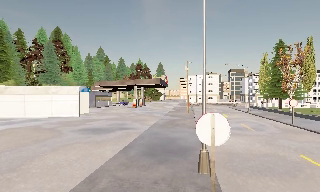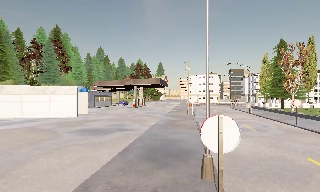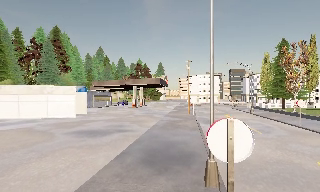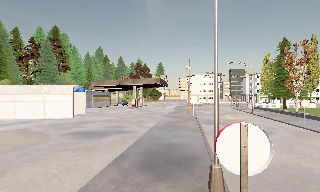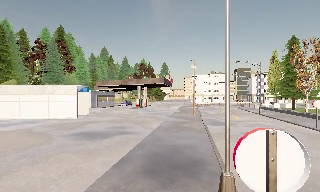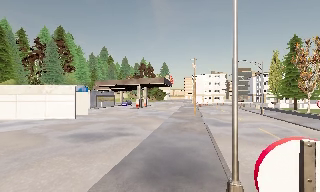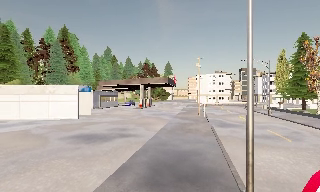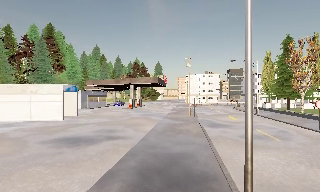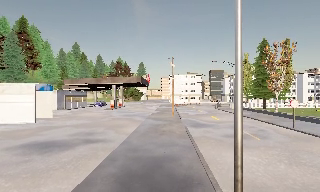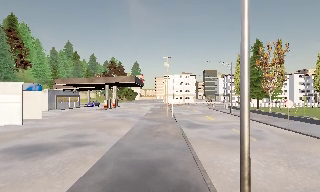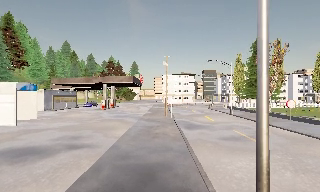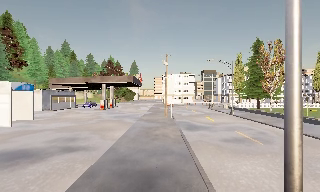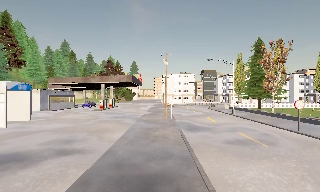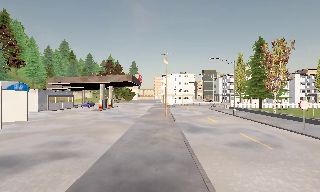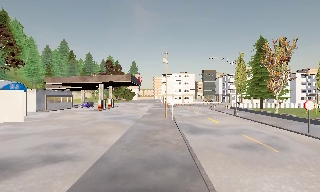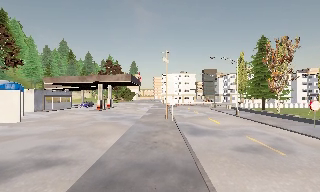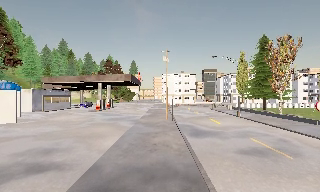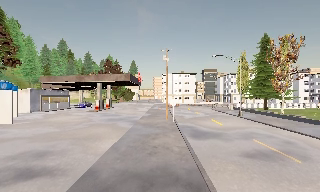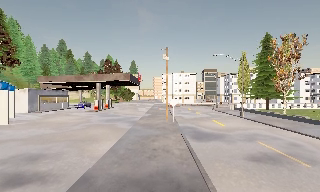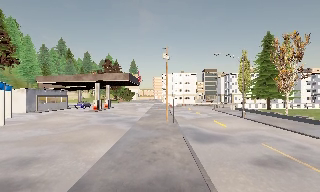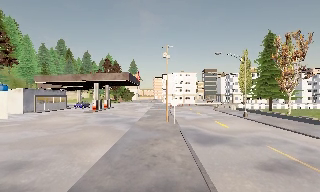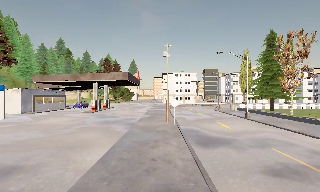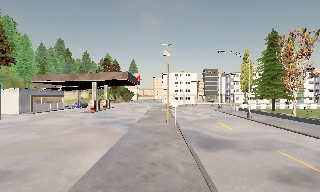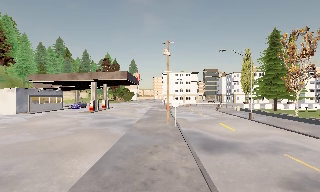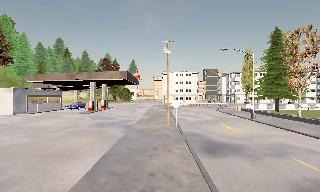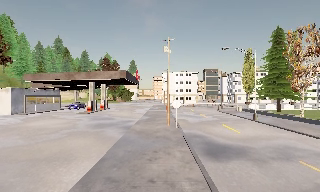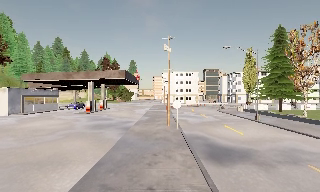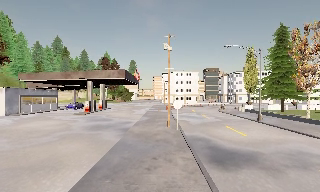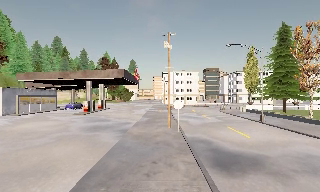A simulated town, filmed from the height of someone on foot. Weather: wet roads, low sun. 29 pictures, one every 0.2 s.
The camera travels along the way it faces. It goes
forward.
0.0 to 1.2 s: The camera travels forward, about 2.5 m, so what stands in front looms larger.
1.2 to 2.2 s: The scene slides to the left, as the camera pans about 10 degrees to its right. It travels forward, about 2 m, so what stands in front looms larger.
2.2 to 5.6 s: The camera travels forward, about 7 m, so what stands in front looms larger.
The film runs forward here.
